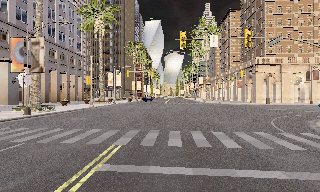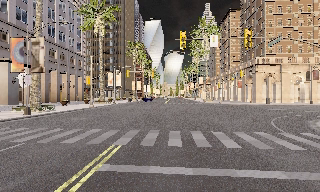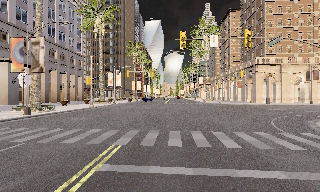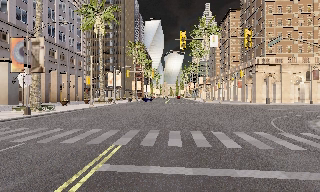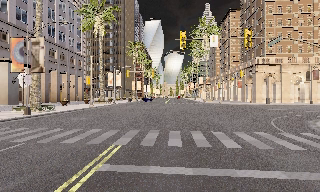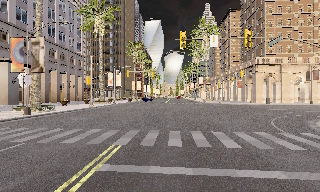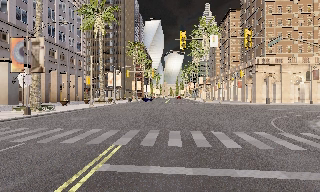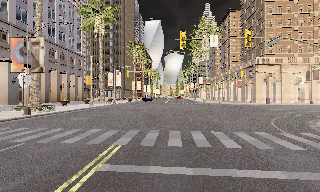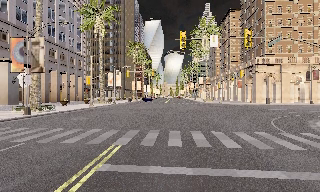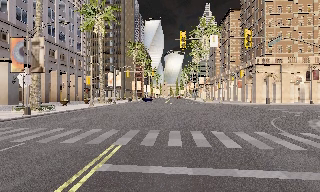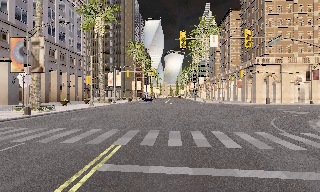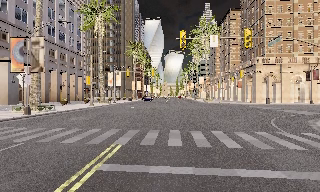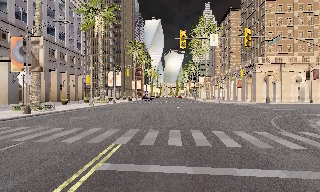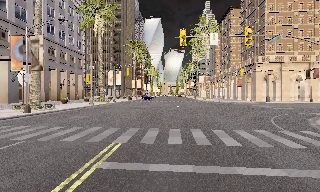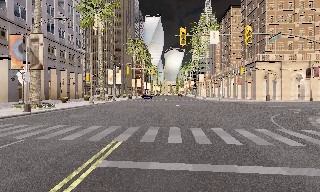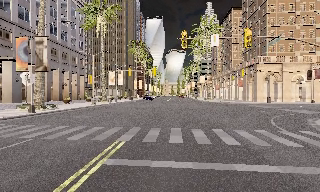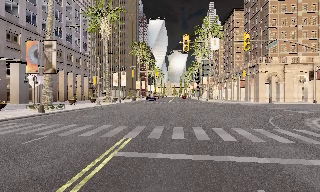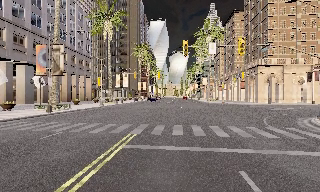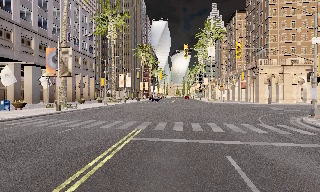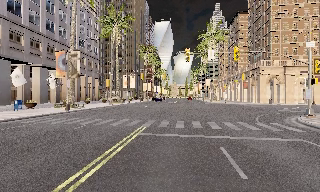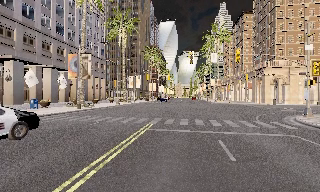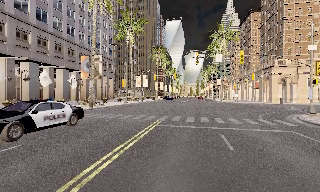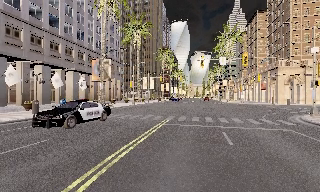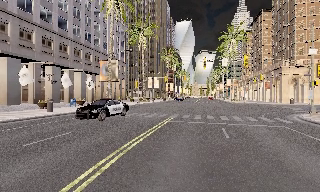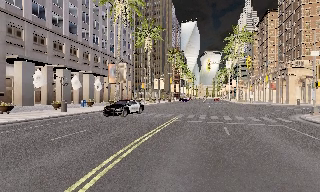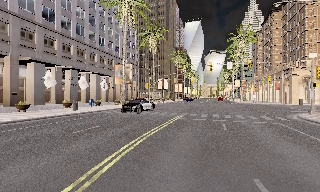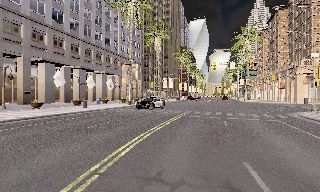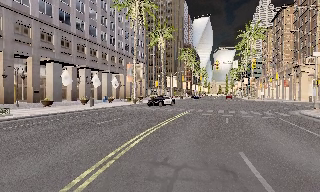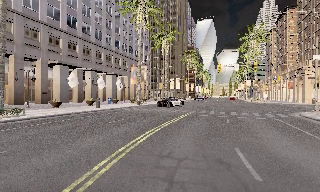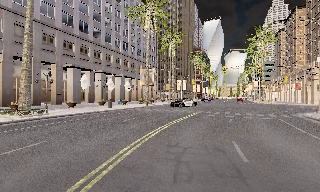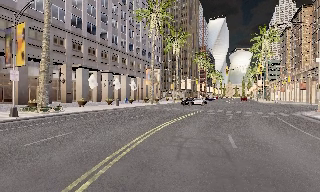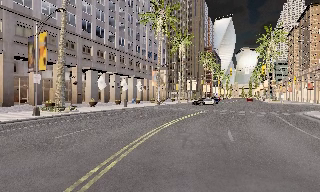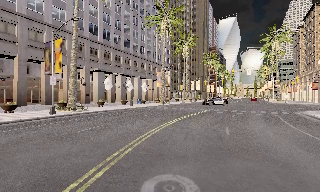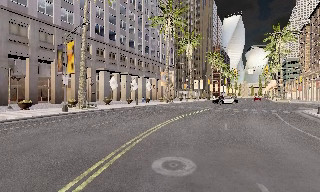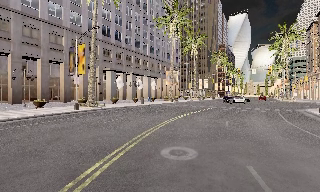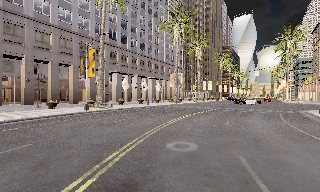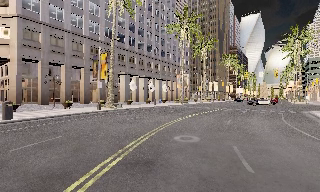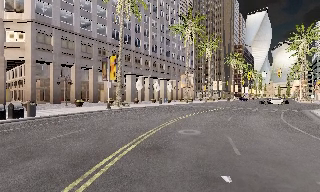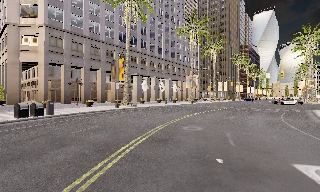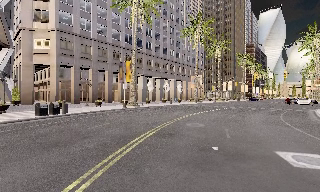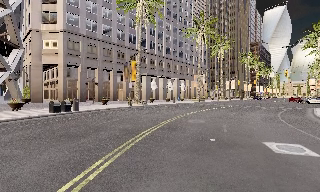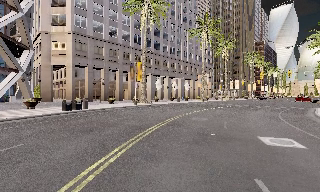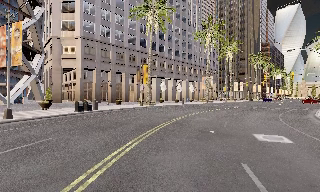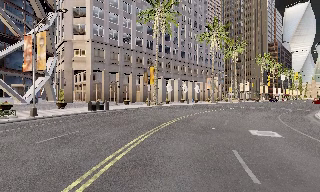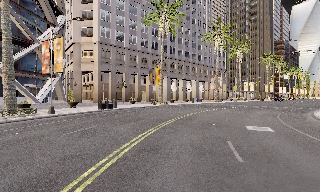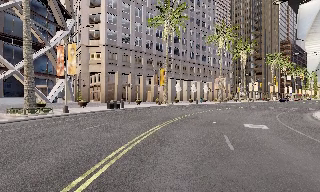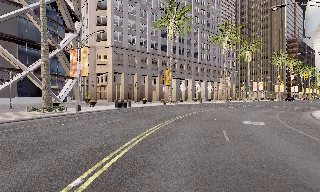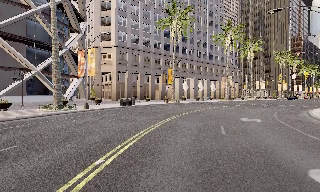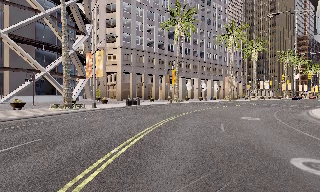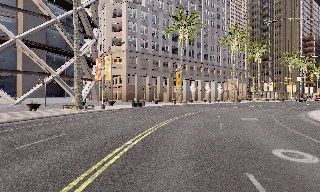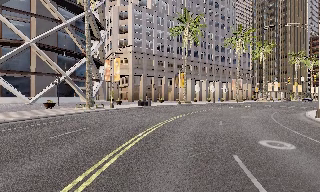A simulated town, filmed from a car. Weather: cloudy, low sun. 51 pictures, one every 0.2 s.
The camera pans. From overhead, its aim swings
counterclockwise.
The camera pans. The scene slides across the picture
to the right.
0.0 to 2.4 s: The camera keeps its place and its aim.
2.4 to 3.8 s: The camera travels backward, about 3.5 m, so what stands in front gets smaller. It gains speed.
3.8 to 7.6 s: The camera pans to its left, which is counterclockwise from overhead, by about 35 degrees. It travels backward, about 18 m.
7.6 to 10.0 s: The camera pans to its left, which is counterclockwise from overhead, by about 20 degrees. It travels backward, about 12 m, so what stands in front gets smaller.
The film runs backward here.
